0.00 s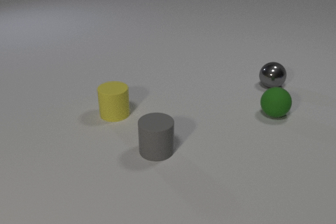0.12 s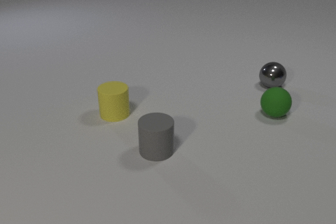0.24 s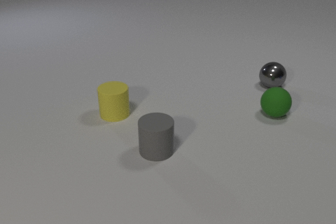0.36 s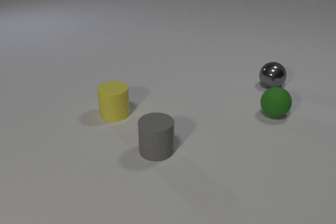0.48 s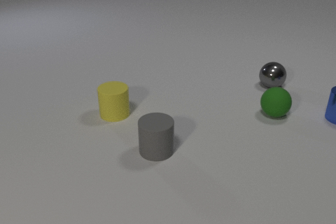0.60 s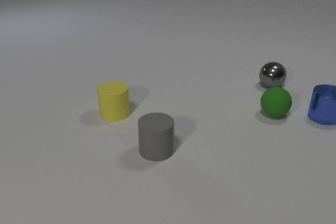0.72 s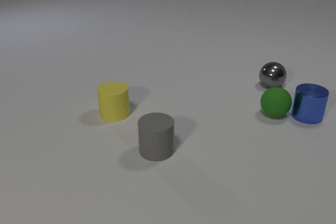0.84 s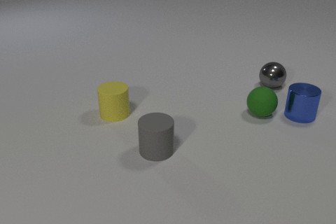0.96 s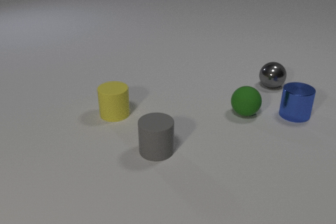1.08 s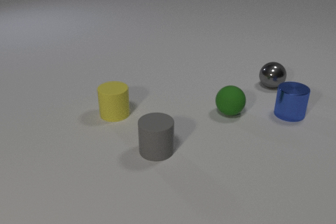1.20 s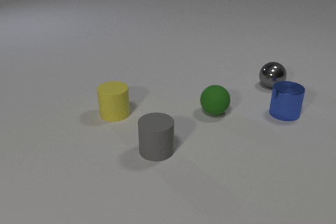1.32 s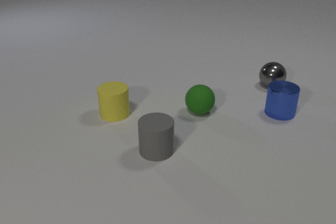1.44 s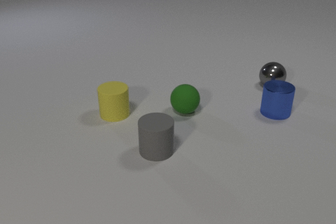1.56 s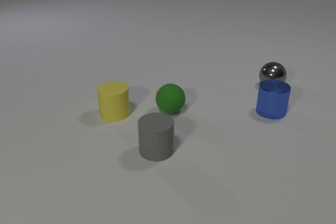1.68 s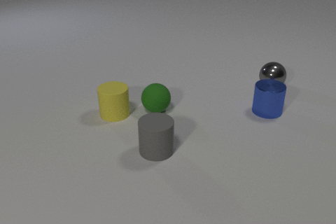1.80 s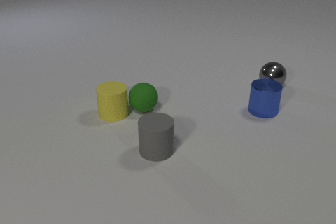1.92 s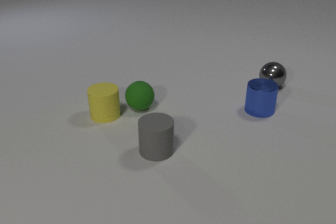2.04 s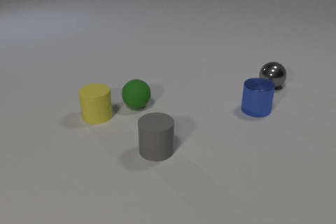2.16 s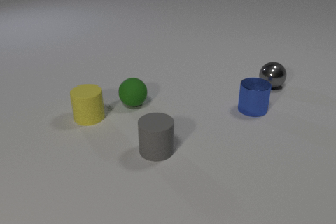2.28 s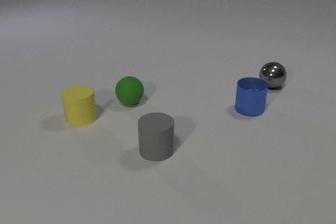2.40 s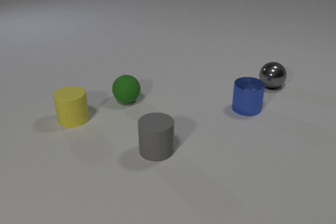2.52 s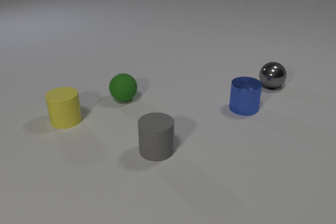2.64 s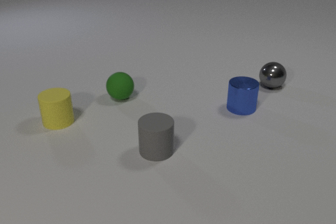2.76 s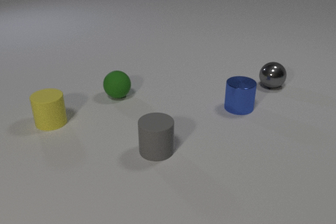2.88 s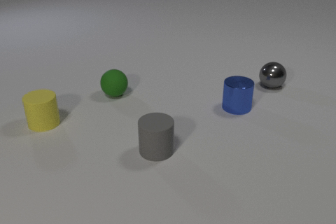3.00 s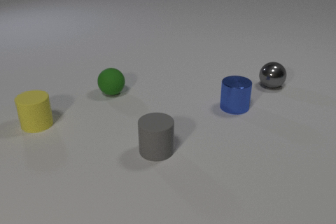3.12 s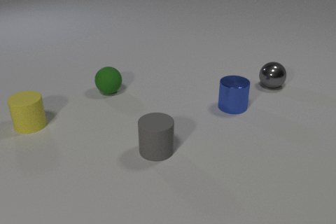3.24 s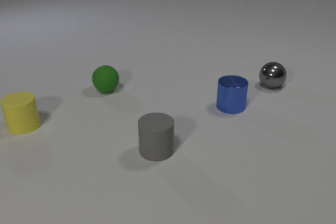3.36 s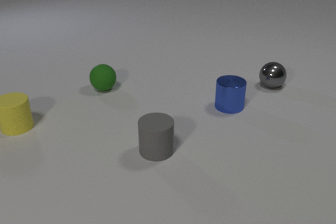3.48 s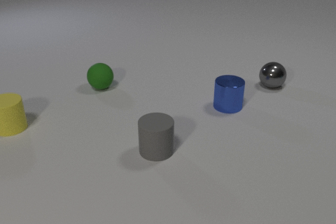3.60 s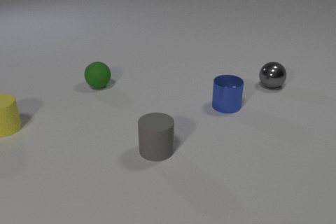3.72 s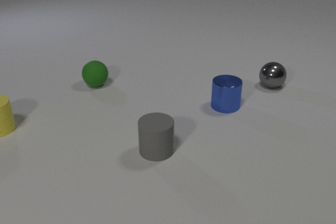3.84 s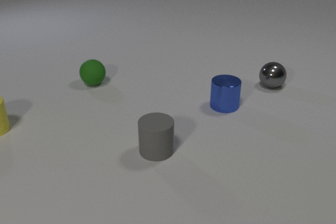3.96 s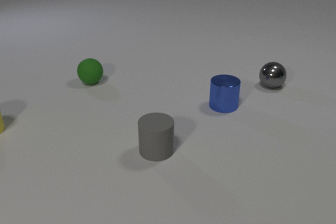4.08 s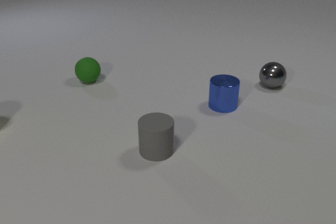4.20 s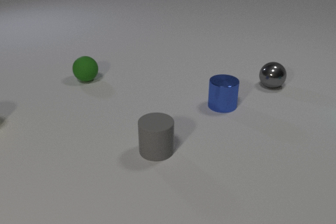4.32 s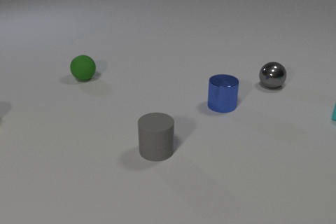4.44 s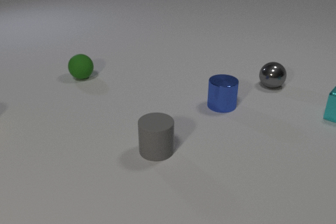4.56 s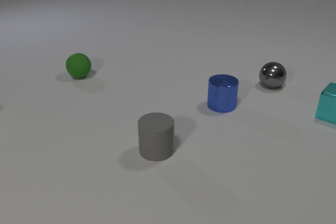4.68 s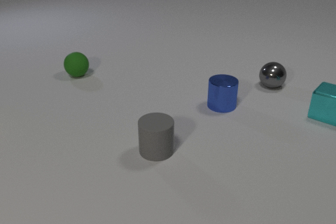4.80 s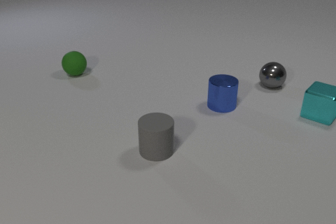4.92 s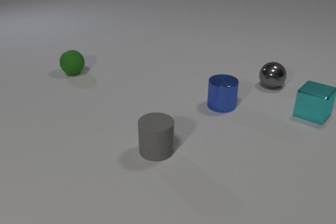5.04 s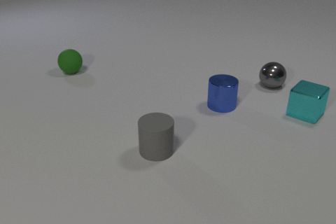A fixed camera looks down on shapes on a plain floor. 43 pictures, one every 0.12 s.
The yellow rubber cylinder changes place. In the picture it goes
to the left.
The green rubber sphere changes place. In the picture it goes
to the left.
0.00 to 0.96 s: The blue metal cylinder comes in at the right edge, slides to the left. The green rubber sphere rolls to the left. The blue metal cylinder and the green rubber sphere collide.
0.96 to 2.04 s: The blue metal cylinder slides to the left. The green rubber sphere rolls to the left. The yellow rubber cylinder slides to the left. The green rubber sphere and the yellow rubber cylinder collide.
2.04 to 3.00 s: The blue metal cylinder slides to the left. The green rubber sphere rolls away from the camera and to the left. The yellow rubber cylinder slides to the left.
3.00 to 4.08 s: The blue metal cylinder slides to the left. The green rubber sphere rolls away from the camera and to the left. The yellow rubber cylinder slides to the left, leaves at the left edge.
4.08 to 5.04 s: The green rubber sphere rolls away from the camera and to the left. The cyan metal cube comes in at the right edge, slides to the left.
How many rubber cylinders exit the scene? 1.
What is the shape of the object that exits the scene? cylinder.
How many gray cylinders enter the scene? 0.
